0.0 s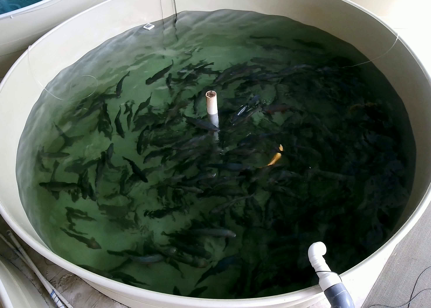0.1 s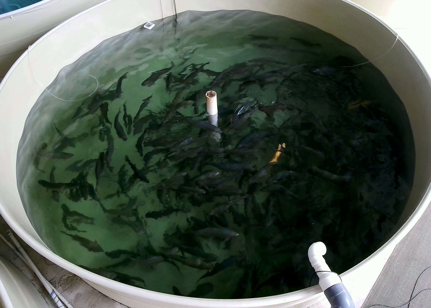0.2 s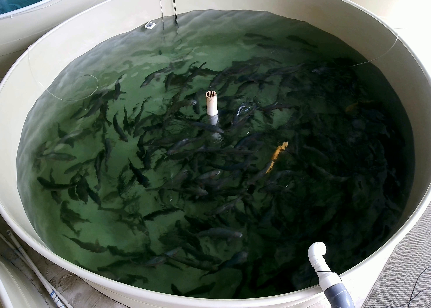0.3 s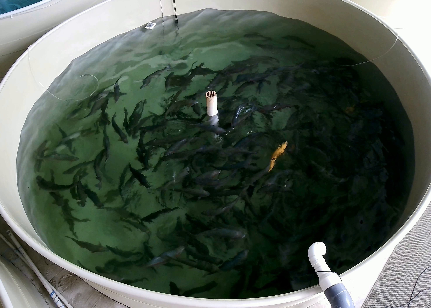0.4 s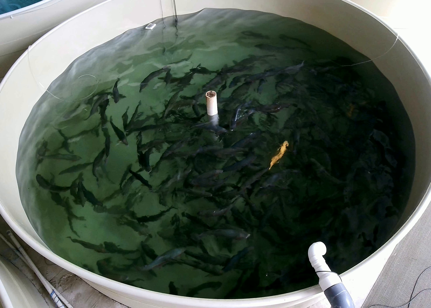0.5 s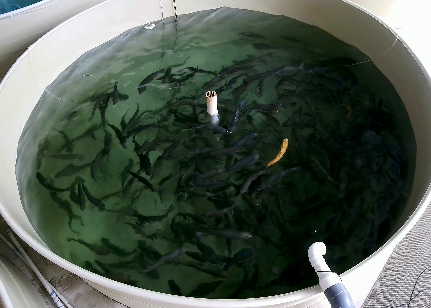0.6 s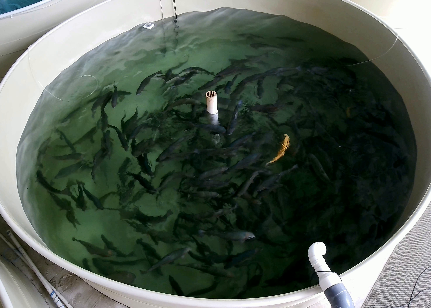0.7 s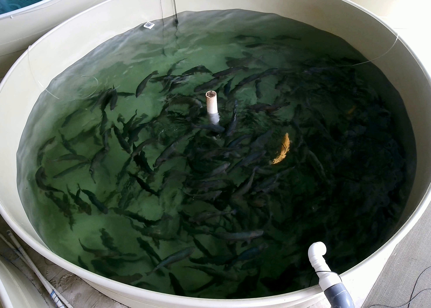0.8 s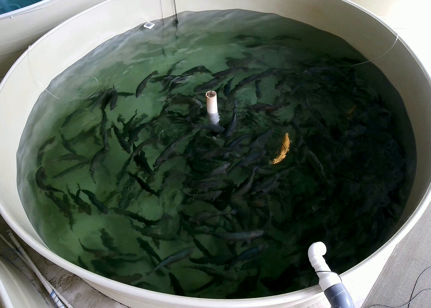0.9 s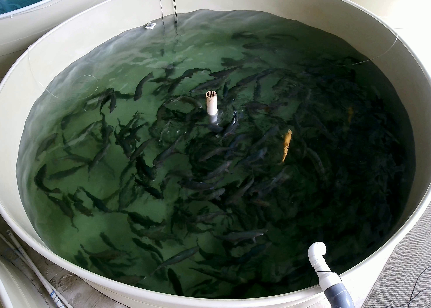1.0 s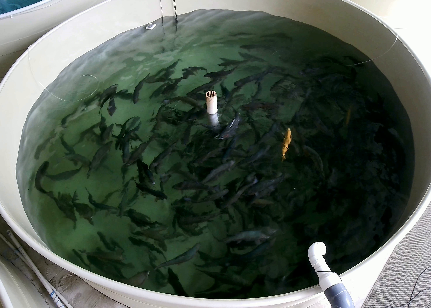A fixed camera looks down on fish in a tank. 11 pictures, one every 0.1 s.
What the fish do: Foraging.
